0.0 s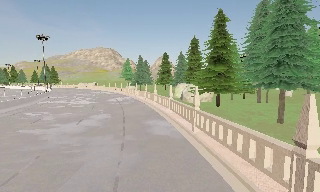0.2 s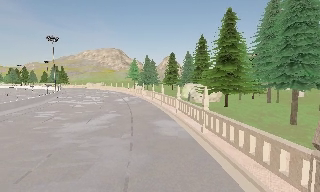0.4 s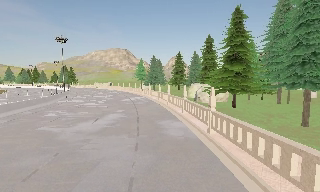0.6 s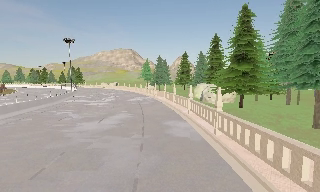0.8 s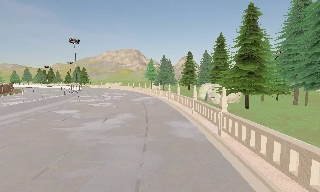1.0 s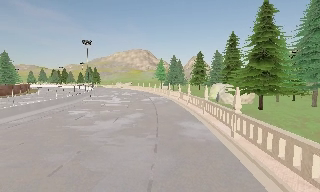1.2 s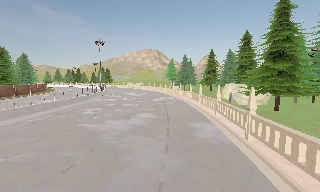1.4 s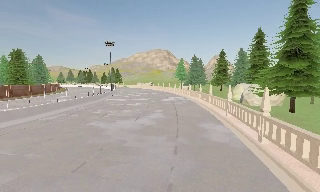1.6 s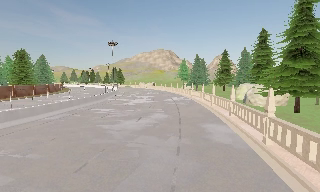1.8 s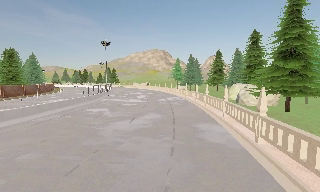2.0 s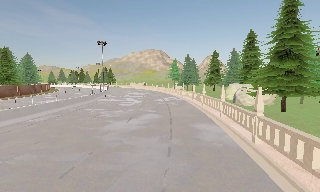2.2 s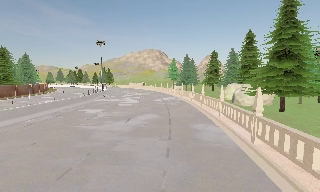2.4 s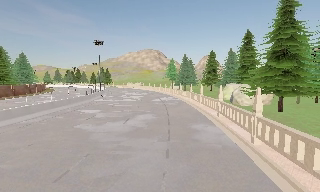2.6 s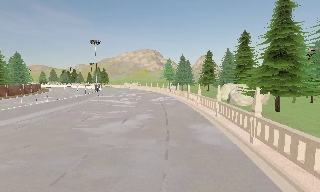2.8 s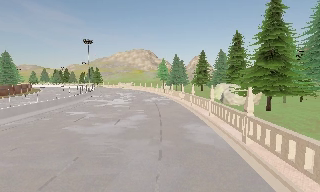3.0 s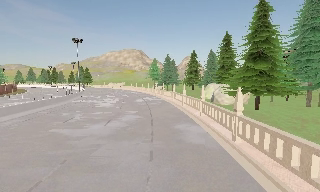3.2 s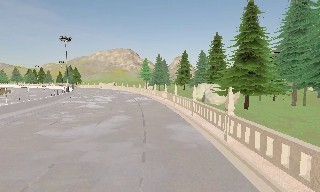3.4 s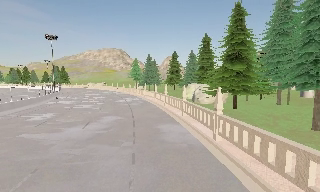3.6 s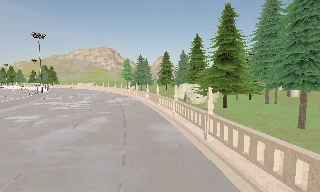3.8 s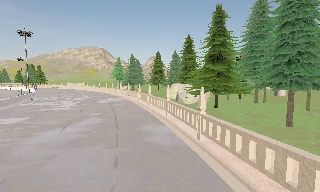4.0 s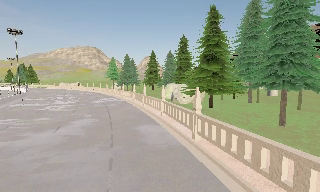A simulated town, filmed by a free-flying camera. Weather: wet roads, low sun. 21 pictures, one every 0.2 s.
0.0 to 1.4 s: The camera pans to its left, which is counterclockwise from overhead, by about 20 degrees. It travels forward, about 0.5 m, so what stands in front looms larger.
1.4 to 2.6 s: The camera shifts only a little, or ends up much as it began.
2.6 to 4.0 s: The camera swings to its right by about 20 degrees, and the scene slides to the left. It travels forward, about 0.5 m, so what stands in front looms larger.
The film runs forward here.
